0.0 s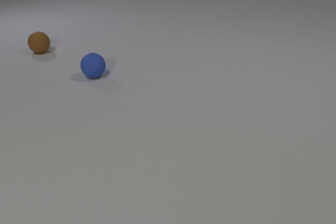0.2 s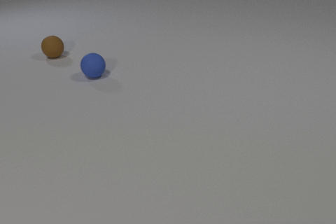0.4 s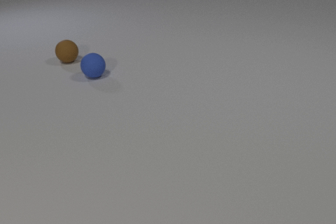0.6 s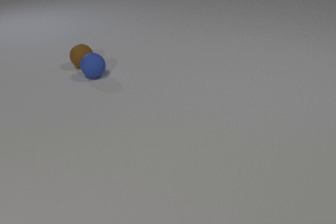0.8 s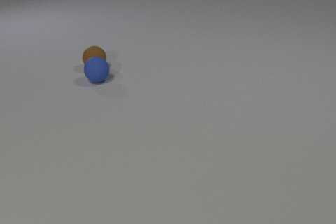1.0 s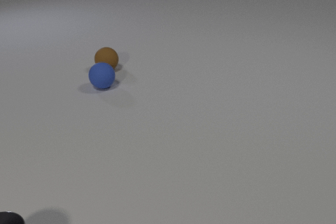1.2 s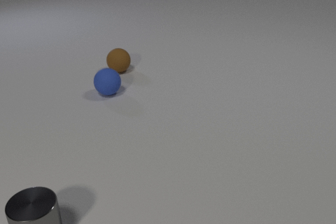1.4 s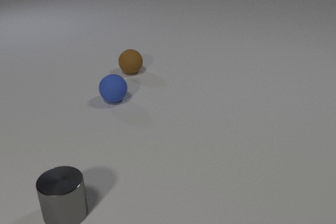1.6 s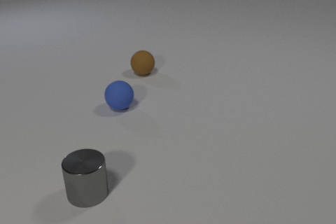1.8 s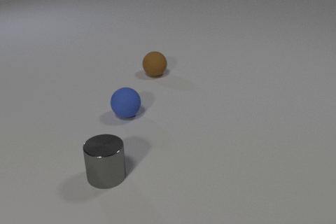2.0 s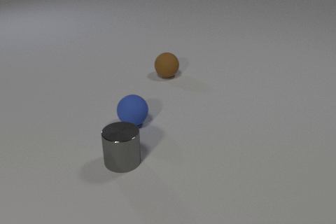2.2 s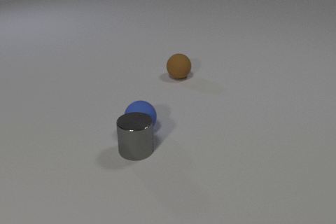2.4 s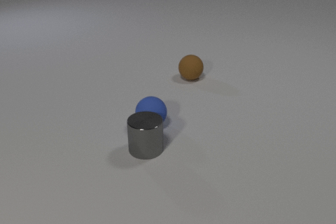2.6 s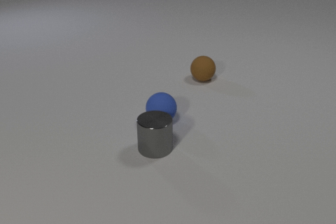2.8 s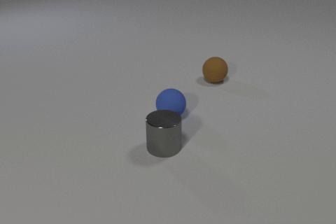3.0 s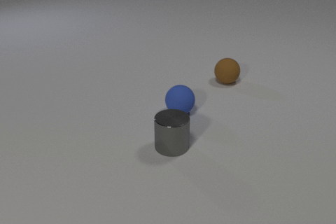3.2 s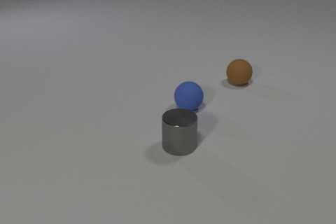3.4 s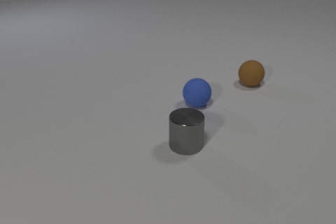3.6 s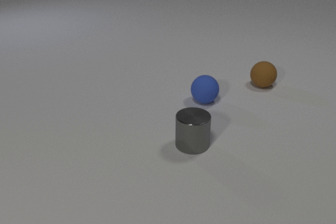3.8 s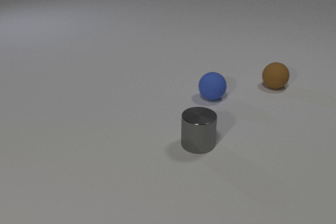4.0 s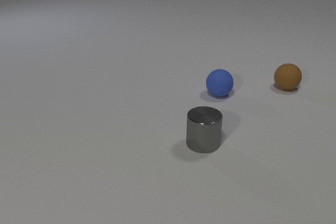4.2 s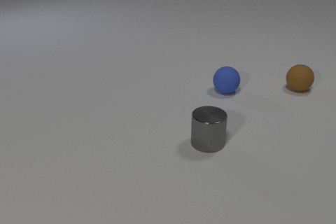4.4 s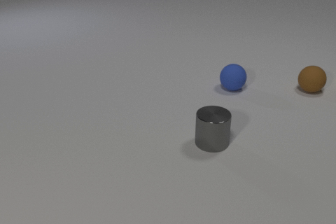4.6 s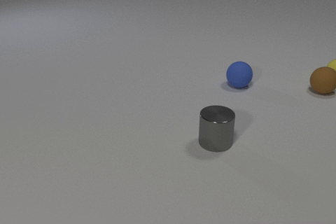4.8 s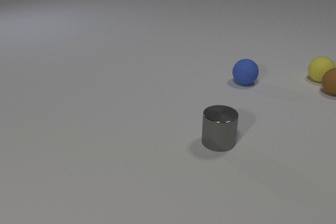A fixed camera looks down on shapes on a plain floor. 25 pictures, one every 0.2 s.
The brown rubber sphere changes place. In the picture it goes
to the right.
The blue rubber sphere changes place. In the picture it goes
to the right.
0.0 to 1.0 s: The brown rubber sphere rolls to the right and toward the camera. The blue rubber sphere rolls toward the camera. The gray metal cylinder comes in at the bottom edge. The brown rubber sphere and the blue rubber sphere collide.
1.0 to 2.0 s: The brown rubber sphere rolls to the right. The blue rubber sphere rolls toward the camera. The gray metal cylinder slides away from the camera and to the right.
2.0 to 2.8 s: The brown rubber sphere rolls to the right. The blue rubber sphere rolls to the right. The gray metal cylinder slides to the right and away from the camera. The blue rubber sphere and the gray metal cylinder collide.
2.8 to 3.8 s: The brown rubber sphere rolls to the right. The blue rubber sphere rolls away from the camera and to the right. The gray metal cylinder slides to the right.
3.8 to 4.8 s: The brown rubber sphere rolls to the right. The blue rubber sphere rolls away from the camera and to the right. The gray metal cylinder slides to the right. The yellow rubber sphere comes in at the right edge, rolls to the left. The brown rubber sphere and the yellow rubber sphere collide.
What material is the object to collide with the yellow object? rubber.
How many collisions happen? 3.
What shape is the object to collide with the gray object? sphere.
